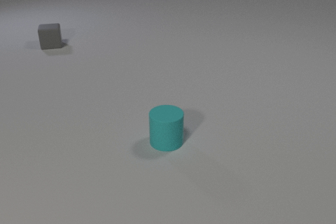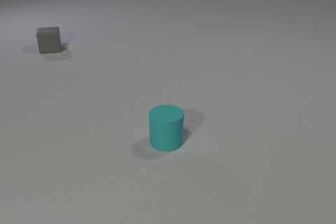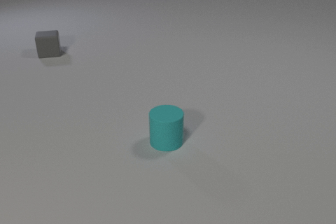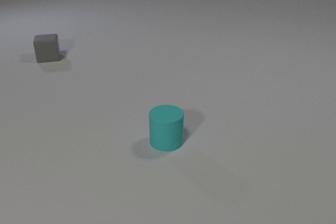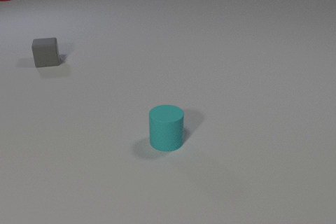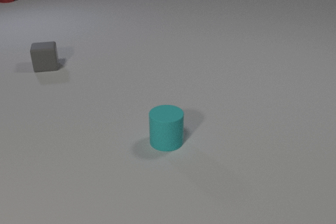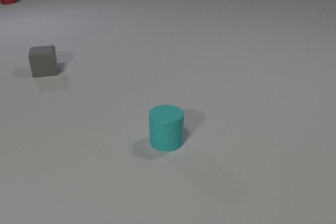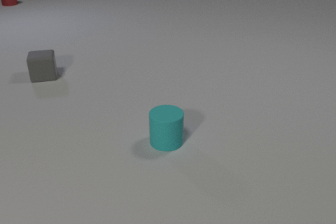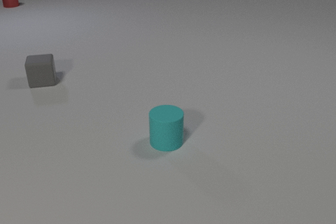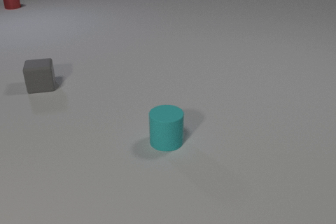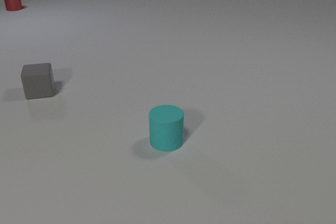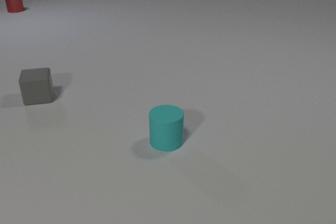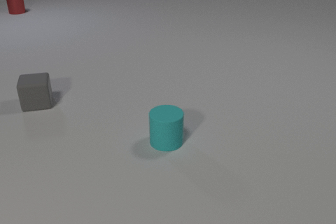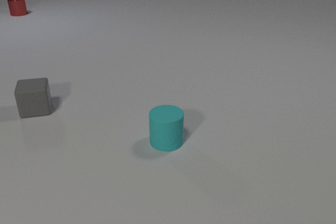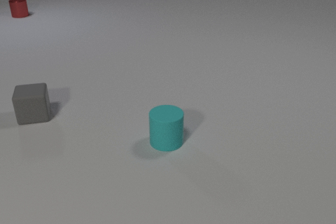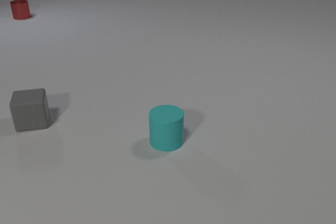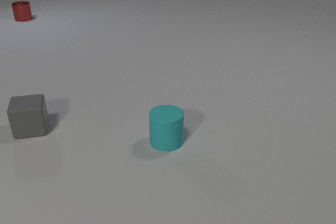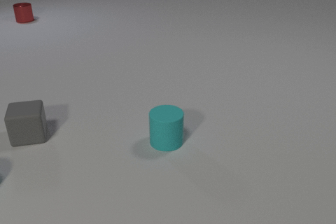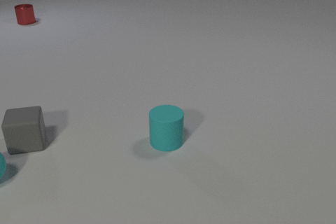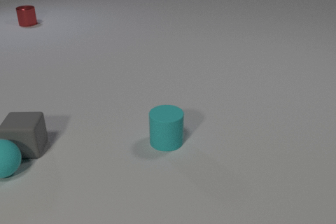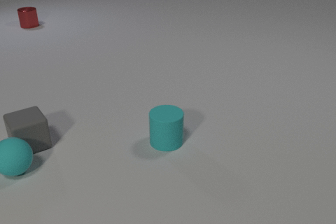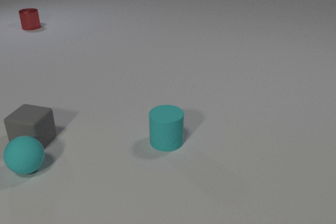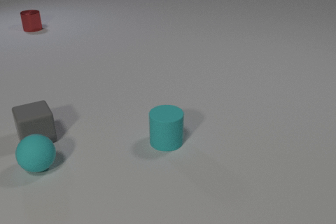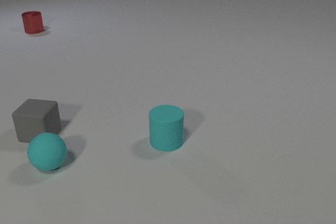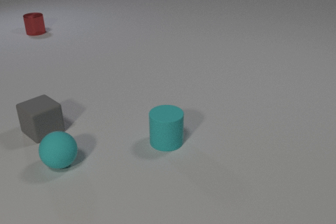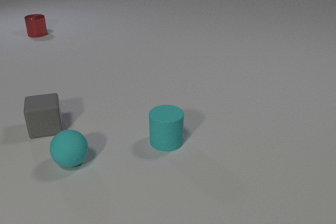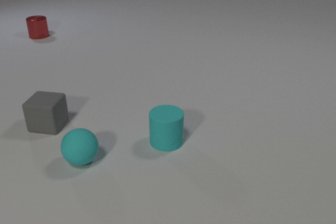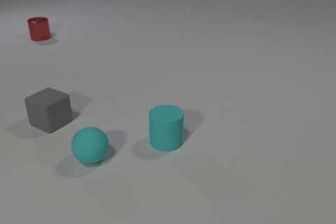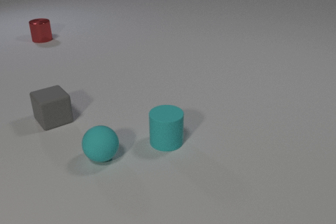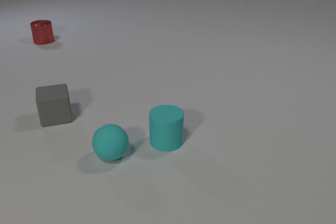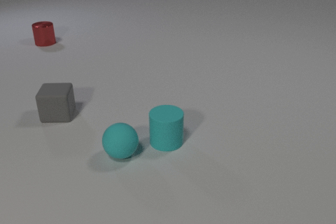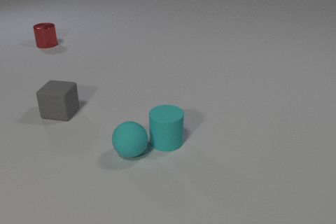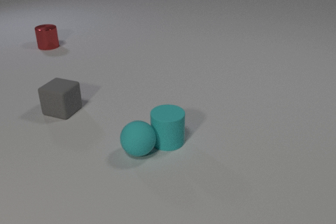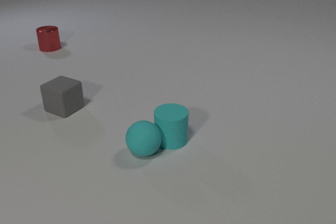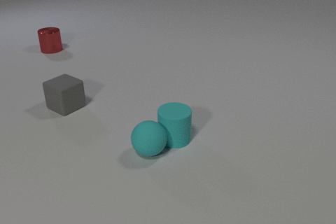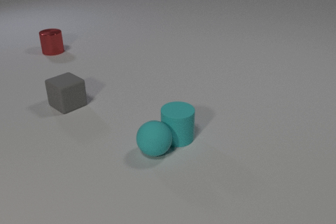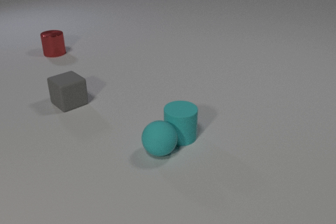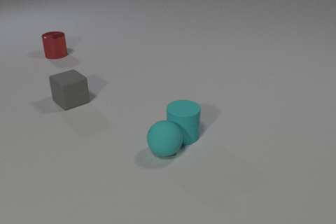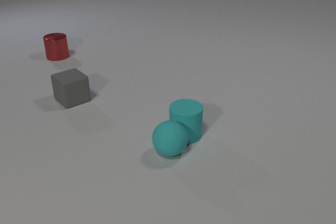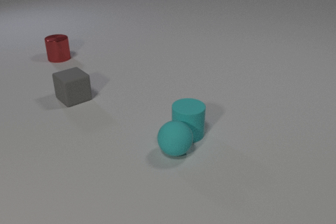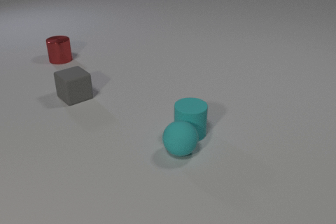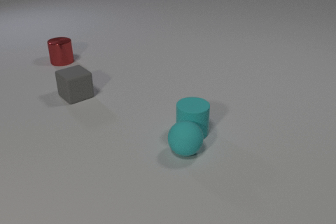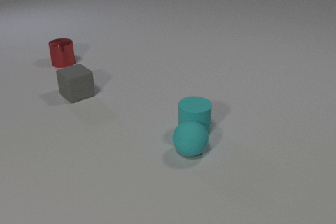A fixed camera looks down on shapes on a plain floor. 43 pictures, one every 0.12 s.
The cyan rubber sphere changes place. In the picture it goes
to the right.
The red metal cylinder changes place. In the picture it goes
toward the camera.
0.00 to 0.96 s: The gray rubber cube slides toward the camera. The red metal cylinder comes in at the top edge, slides toward the camera.
0.96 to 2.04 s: The gray rubber cube slides toward the camera. The red metal cylinder slides toward the camera.
2.04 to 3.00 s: The gray rubber cube slides to the right and away from the camera. The cyan rubber sphere comes in at the left edge, rolls to the right. The red metal cylinder slides toward the camera. The gray rubber cube and the cyan rubber sphere collide.
3.00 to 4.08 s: The gray rubber cube slides away from the camera and to the right. The cyan rubber sphere rolls to the right. The cyan rubber cylinder slides to the right. The red metal cylinder slides toward the camera. The cyan rubber sphere and the cyan rubber cylinder collide.
4.08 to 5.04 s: The gray rubber cube slides away from the camera and to the right. The cyan rubber sphere rolls to the right. The cyan rubber cylinder slides to the right and away from the camera. The red metal cylinder slides toward the camera.
How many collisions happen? 2.
Are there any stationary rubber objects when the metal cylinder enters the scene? yes.
What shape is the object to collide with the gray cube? sphere.
